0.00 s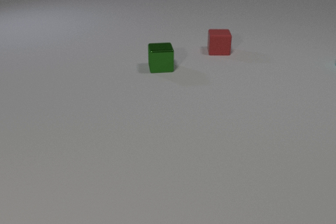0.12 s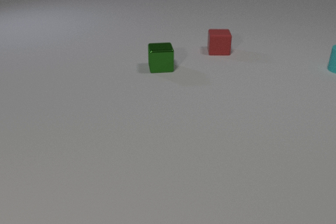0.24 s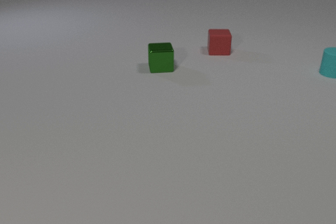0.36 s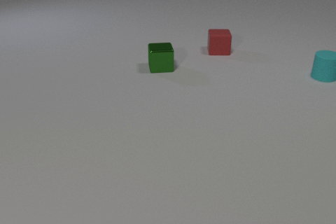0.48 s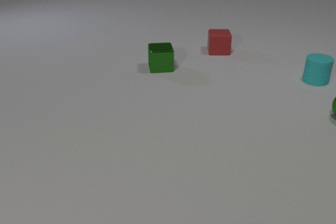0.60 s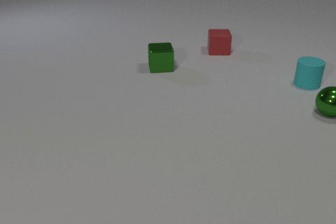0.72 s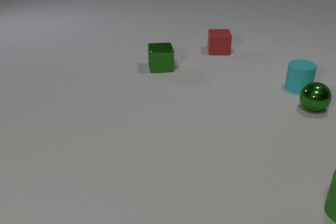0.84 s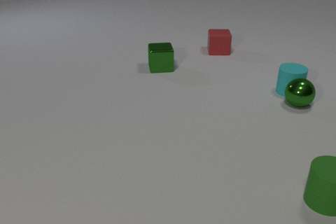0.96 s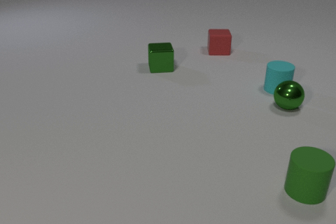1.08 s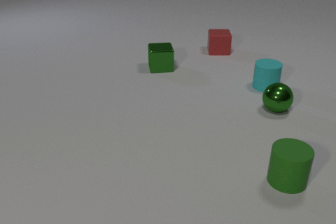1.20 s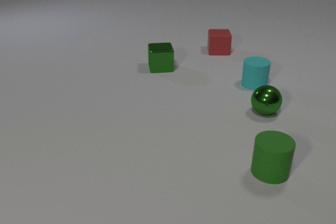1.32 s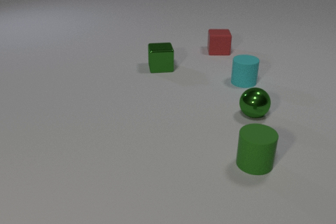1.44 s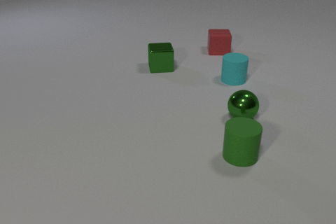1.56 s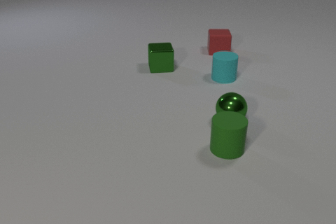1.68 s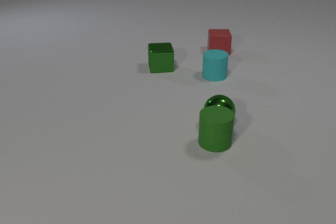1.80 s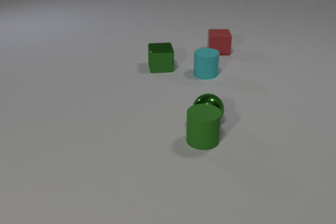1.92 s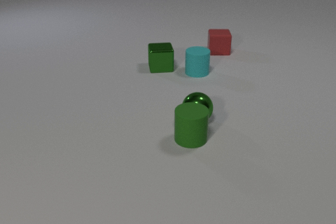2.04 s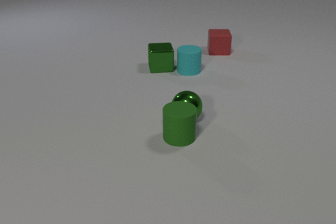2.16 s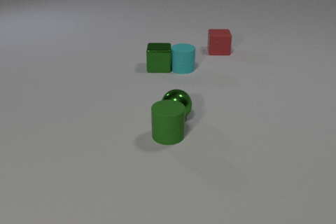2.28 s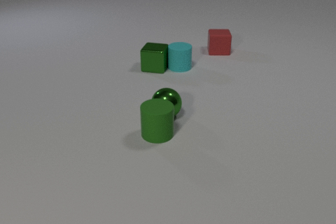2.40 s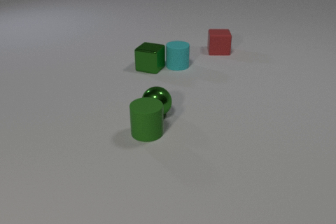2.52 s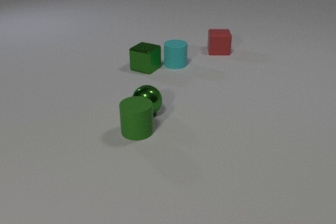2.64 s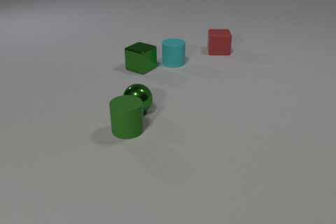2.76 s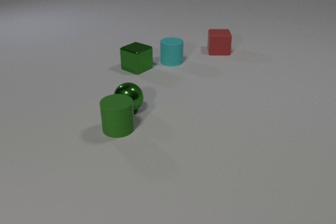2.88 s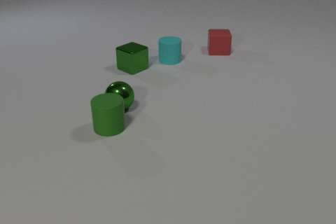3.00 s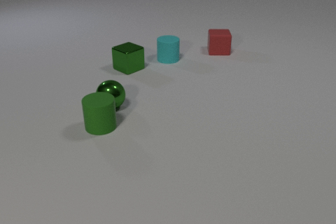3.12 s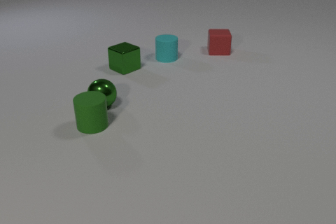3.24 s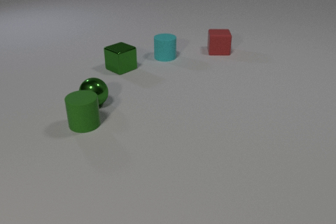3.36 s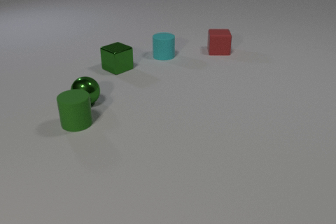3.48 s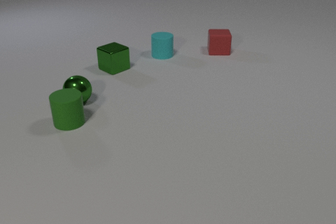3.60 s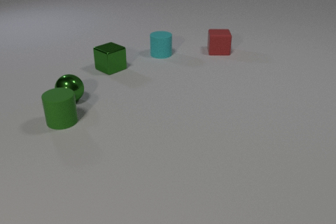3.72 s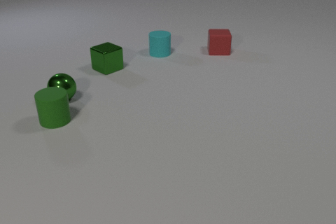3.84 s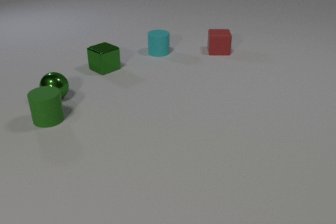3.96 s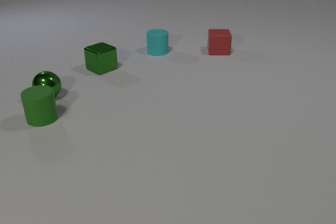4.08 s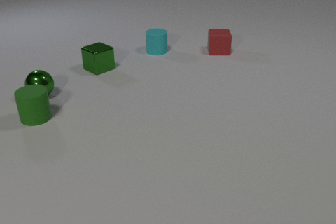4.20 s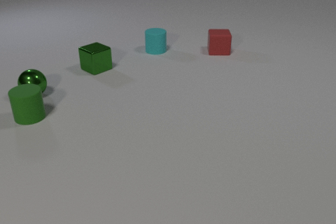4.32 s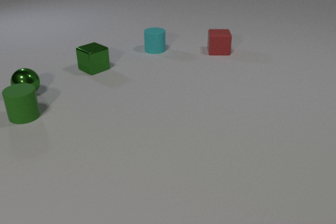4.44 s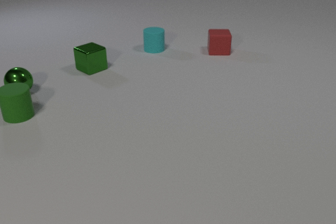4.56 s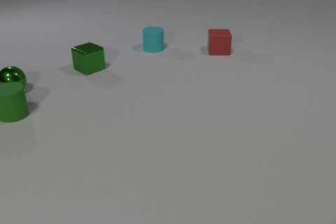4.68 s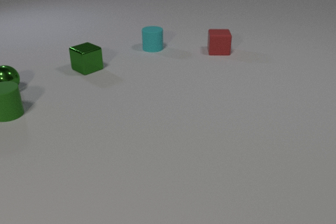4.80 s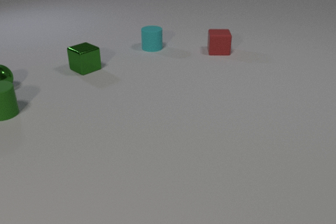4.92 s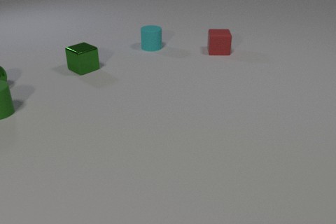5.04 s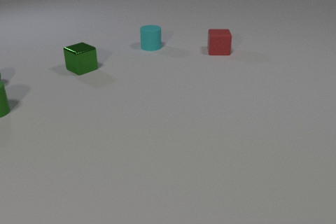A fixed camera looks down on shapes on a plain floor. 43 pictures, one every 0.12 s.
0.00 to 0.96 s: The green metal sphere comes in at the right edge, rolls to the left. The cyan rubber cylinder slides toward the camera and to the left. The green rubber cylinder comes in at the right edge, slides to the left. The green metal sphere and the cyan rubber cylinder collide.
0.96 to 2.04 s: The green metal sphere rolls to the left and toward the camera. The cyan rubber cylinder slides to the left. The green rubber cylinder slides to the left and away from the camera. The green metal sphere and the green rubber cylinder collide.
2.04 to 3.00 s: The green metal sphere rolls to the left. The cyan rubber cylinder slides away from the camera and to the left. The green metal cube slides to the left, spins so that its near face slides to the left, clockwise seen from above. The green rubber cylinder slides to the left. The cyan rubber cylinder and the green metal cube collide.
3.00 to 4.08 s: The green metal sphere rolls to the left and away from the camera. The cyan rubber cylinder slides away from the camera and to the left. The green metal cube slides to the left. The green rubber cylinder slides to the left and away from the camera.
4.08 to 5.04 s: The green metal sphere rolls to the left and away from the camera. The cyan rubber cylinder slides away from the camera and to the left. The green metal cube slides to the left. The green rubber cylinder slides to the left and away from the camera.
What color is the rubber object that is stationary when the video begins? red.
What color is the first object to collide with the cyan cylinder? green.
How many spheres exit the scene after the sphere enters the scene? 1.
